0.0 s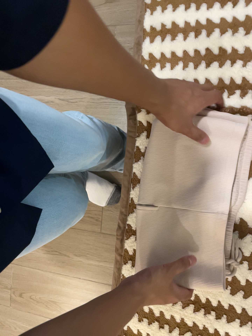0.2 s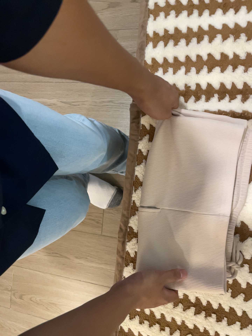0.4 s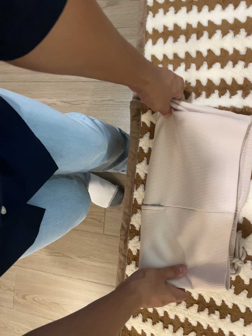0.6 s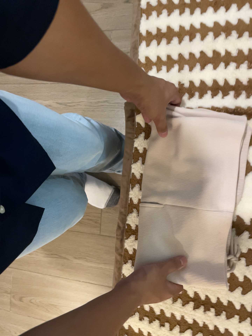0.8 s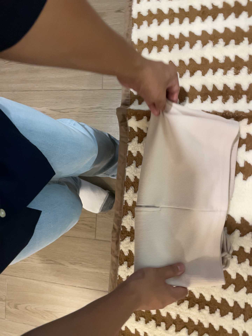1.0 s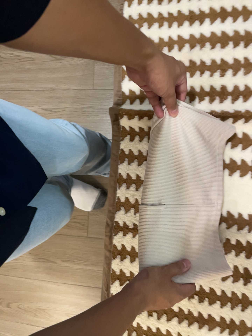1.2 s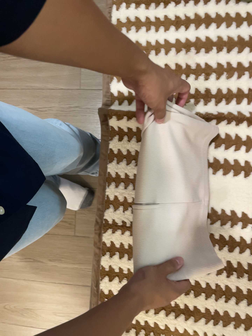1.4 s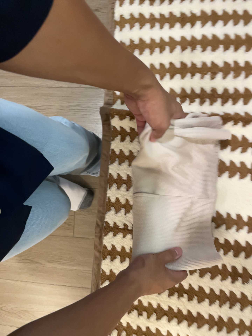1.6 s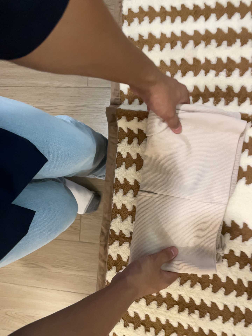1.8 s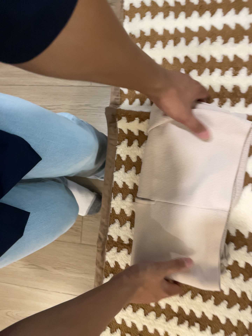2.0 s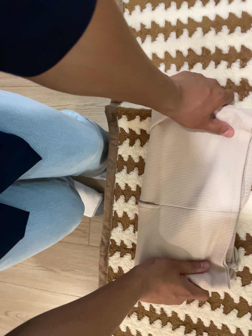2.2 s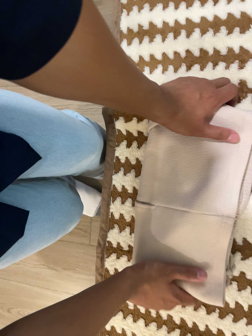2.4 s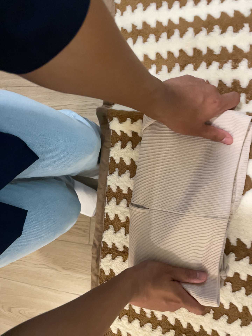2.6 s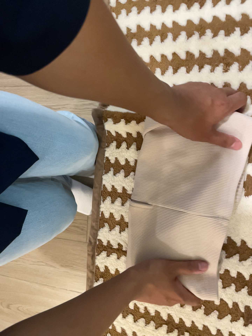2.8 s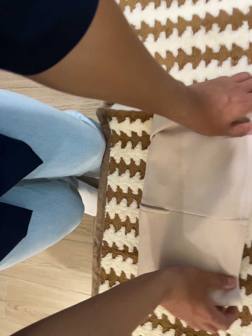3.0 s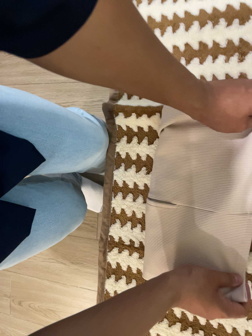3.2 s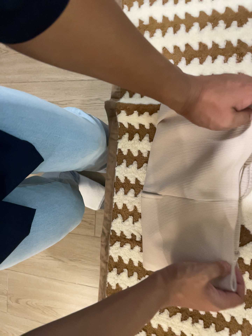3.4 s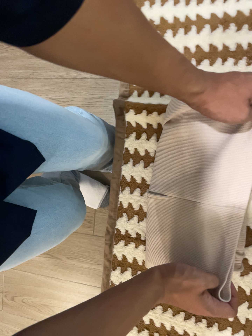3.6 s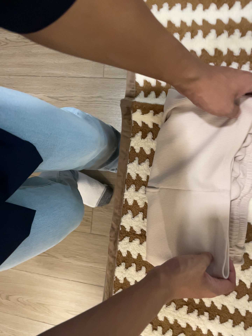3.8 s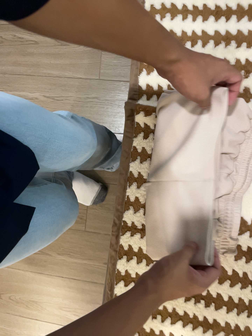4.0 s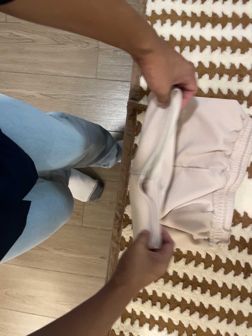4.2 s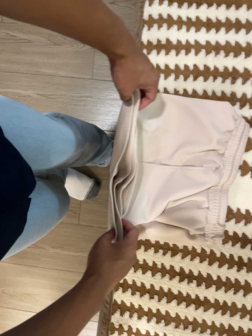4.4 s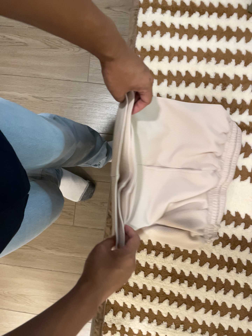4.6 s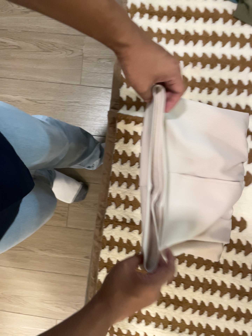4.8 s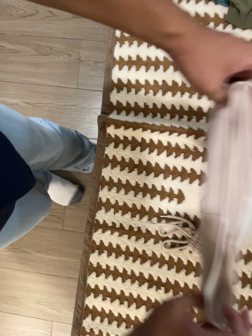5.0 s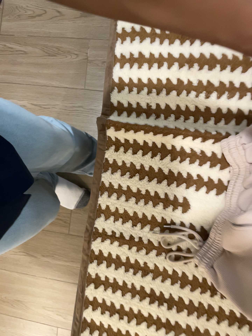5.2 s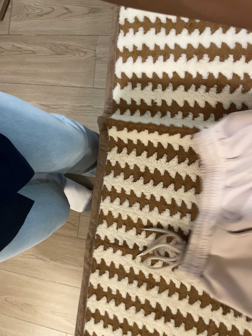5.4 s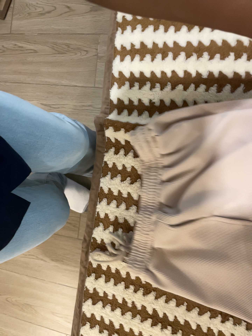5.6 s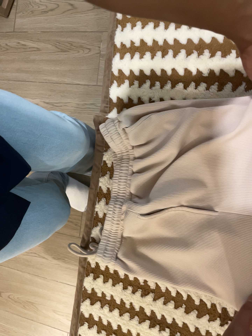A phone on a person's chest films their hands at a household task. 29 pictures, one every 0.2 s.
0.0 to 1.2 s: The camera travels backward, about 8 cm, so what stands in front gets smaller.
1.2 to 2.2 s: The camera travels forward and to its right, about 14 cm, so what stands in front looms larger.
2.2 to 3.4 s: The camera shifts only a little, or ends up much as it began.
3.4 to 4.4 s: The camera pans to its right by about 10 degrees. It travels to its left and backward, about 18 cm.
4.4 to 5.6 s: The camera pans to its left by about 10 degrees. It travels to its right and forward, about 22 cm.
The film runs backward here.
